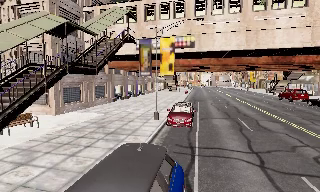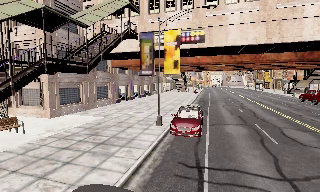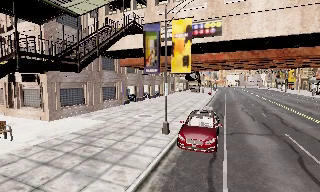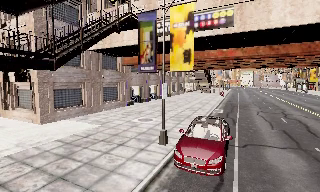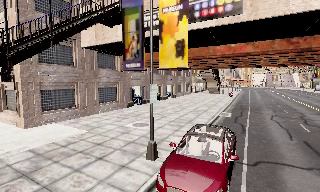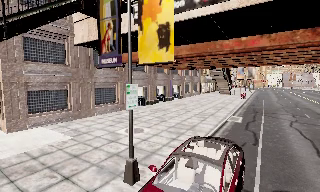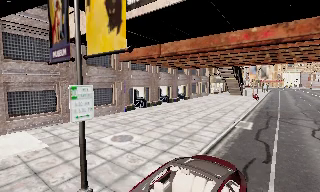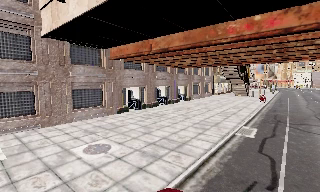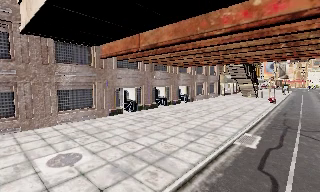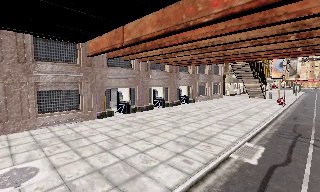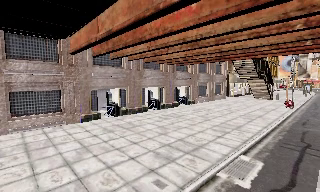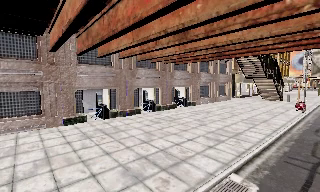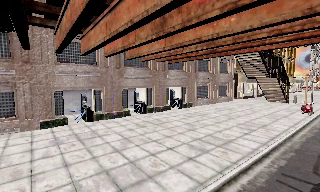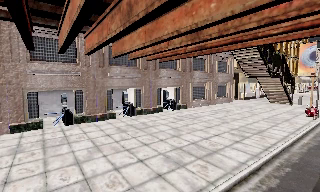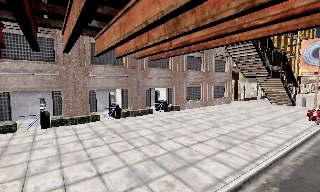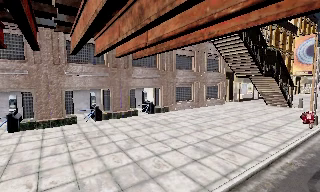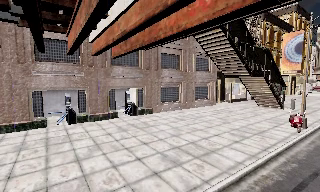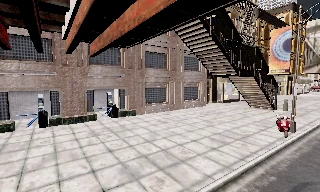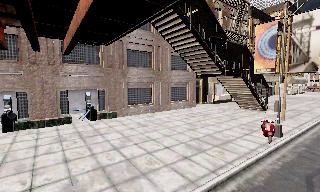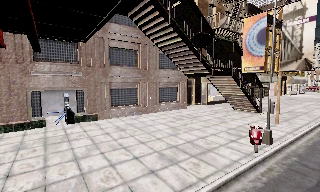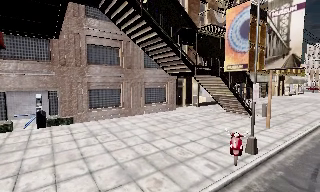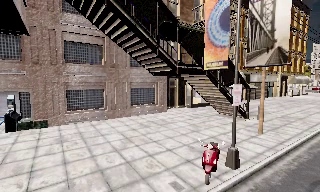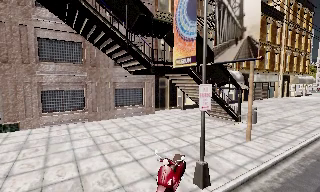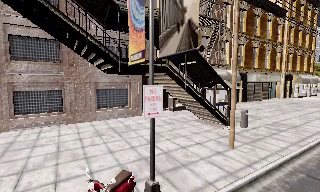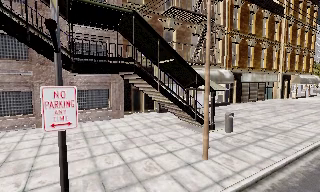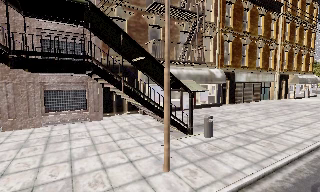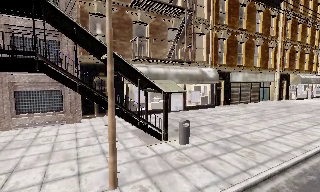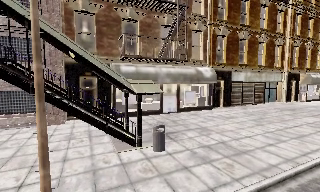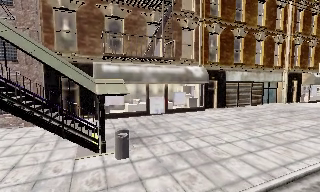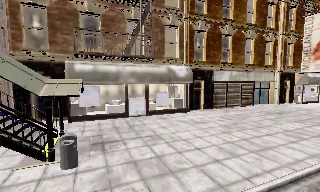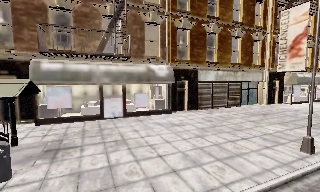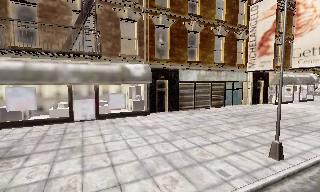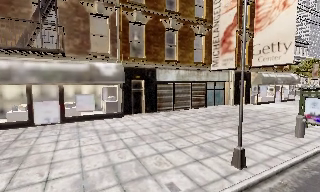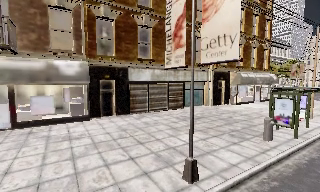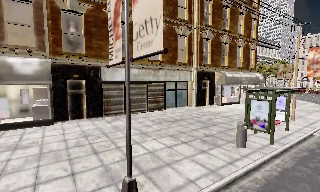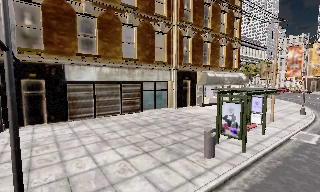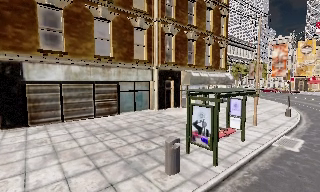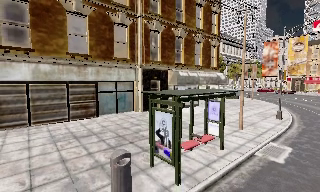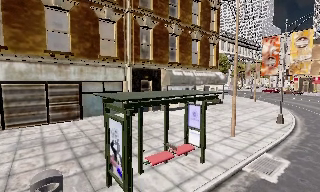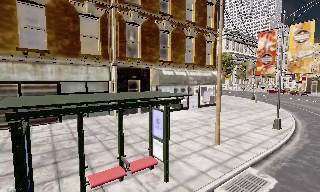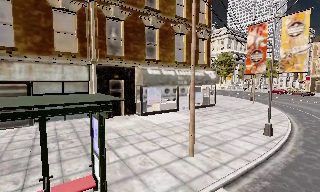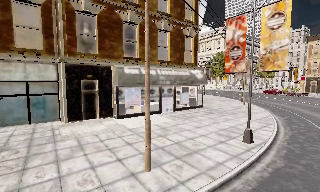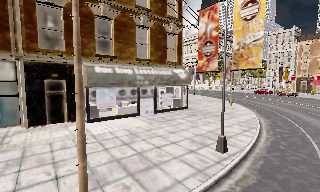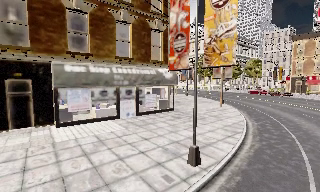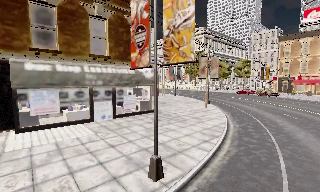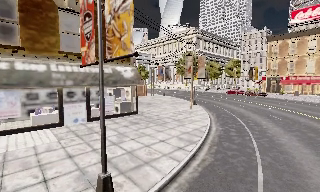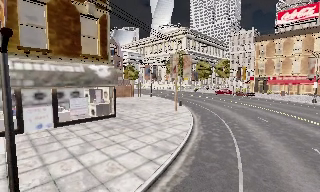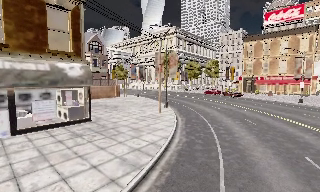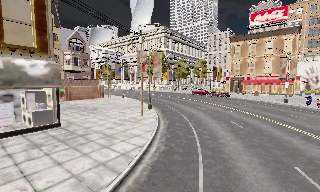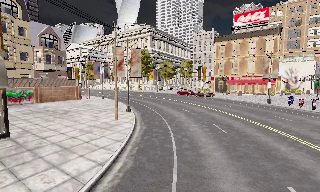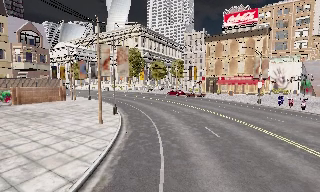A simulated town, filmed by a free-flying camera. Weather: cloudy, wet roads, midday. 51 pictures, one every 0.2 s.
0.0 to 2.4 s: The camera pans to its left, which is counterclockwise from overhead, by about 40 degrees. It travels forward and to its right, about 20 m.
2.4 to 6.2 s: The camera pans to its left, which is counterclockwise from overhead, by about 15 degrees. It travels to its right and forward, about 35 m, so close, fixed things drift to the left.
6.2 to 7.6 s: The camera swings to its right by about 10 degrees, and the scene slides to the left. It travels to its right and forward, about 13 m, so close, fixed things drift to the left.
7.6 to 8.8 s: The camera travels to its right and forward, about 11 m, so close, fixed things drift to the left.
8.8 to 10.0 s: The scene slides to the left, as the camera pans about 20 degrees to its right. It travels forward and to its right, about 8 m, so what stands in front looms larger.
The film runs backward here.
